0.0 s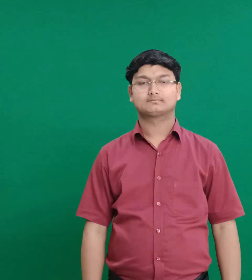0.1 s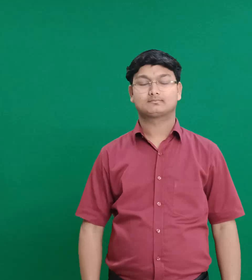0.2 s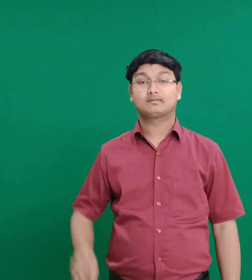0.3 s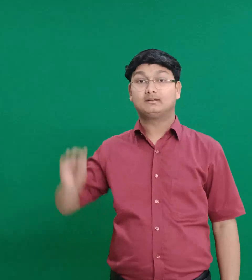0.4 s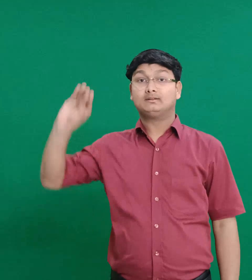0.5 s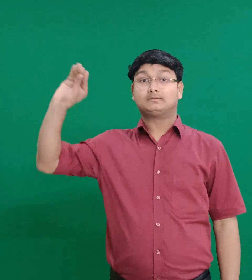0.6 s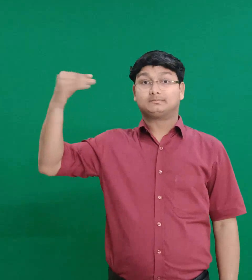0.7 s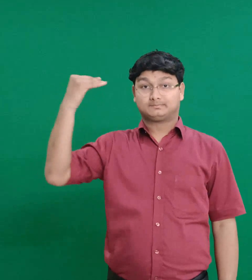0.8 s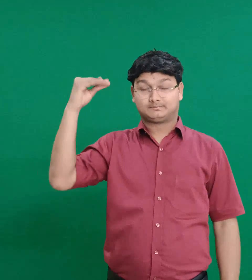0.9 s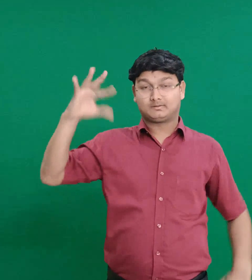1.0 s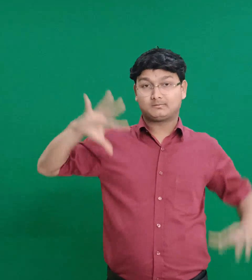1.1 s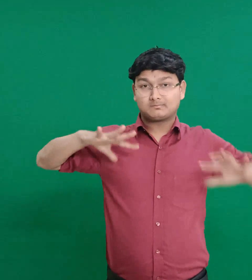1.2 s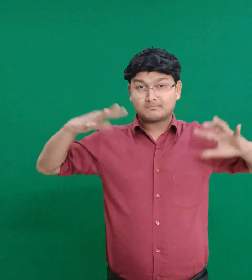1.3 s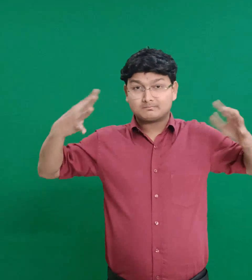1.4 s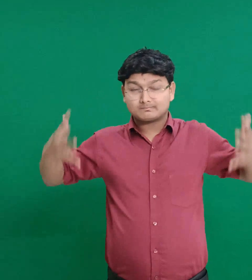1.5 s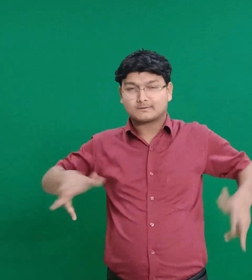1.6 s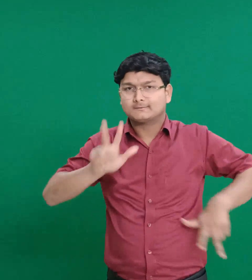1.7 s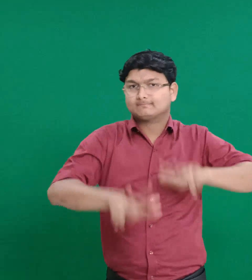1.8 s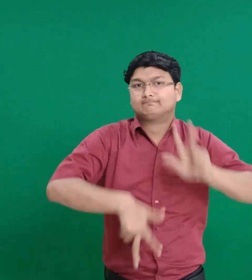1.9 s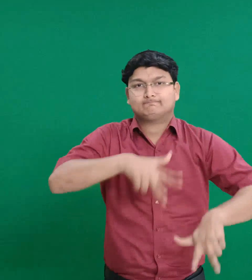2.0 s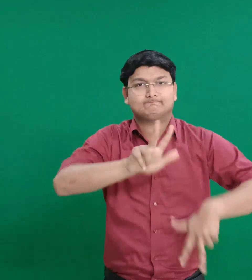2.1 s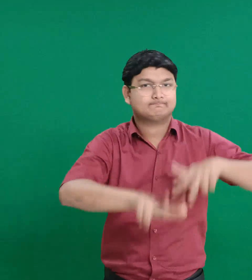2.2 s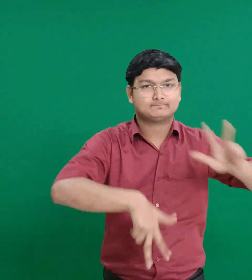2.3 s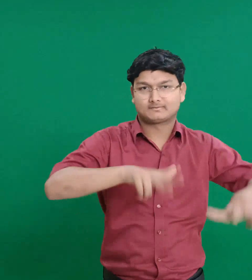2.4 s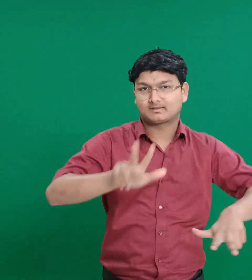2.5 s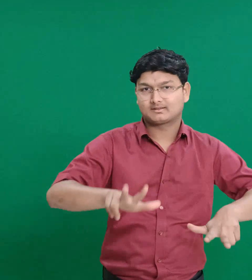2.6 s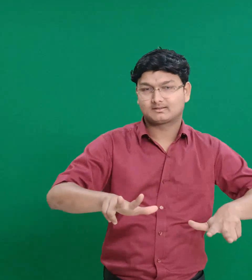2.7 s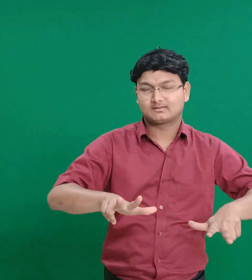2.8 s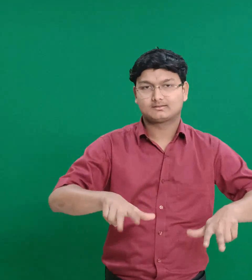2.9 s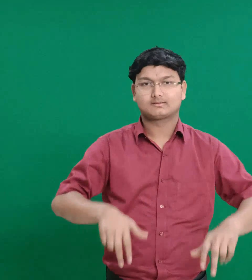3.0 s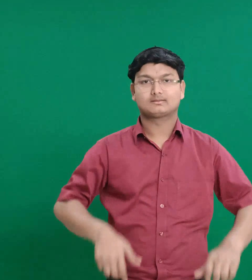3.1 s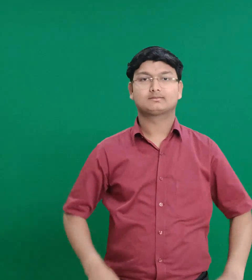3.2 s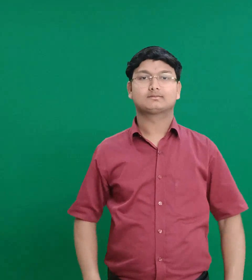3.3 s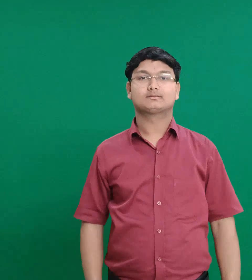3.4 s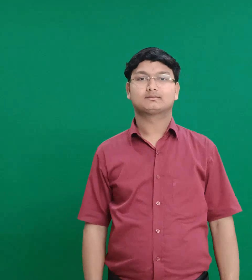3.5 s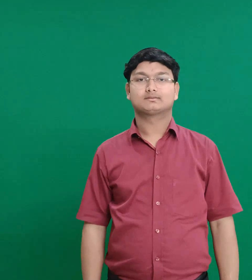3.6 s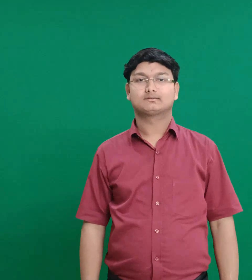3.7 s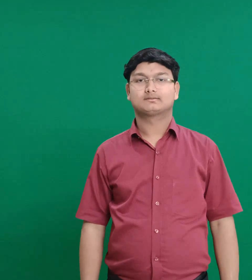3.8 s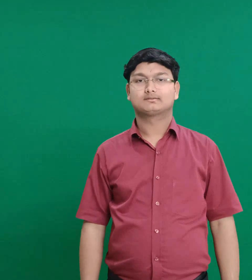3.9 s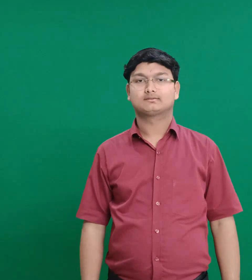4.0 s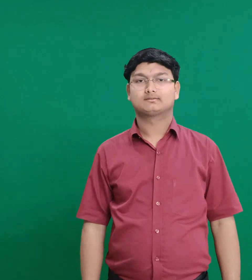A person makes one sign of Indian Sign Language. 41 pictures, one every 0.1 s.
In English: ostriche
